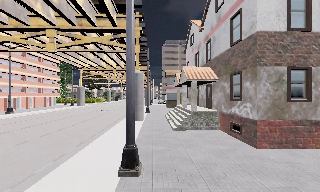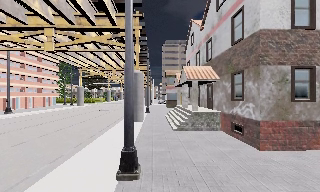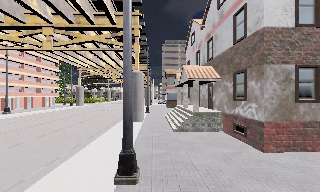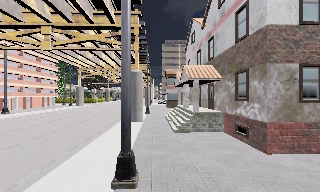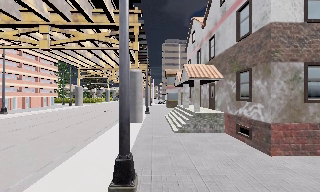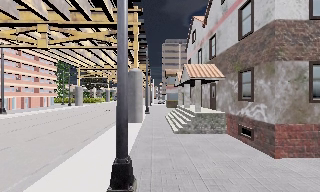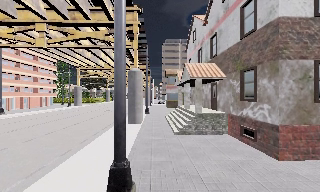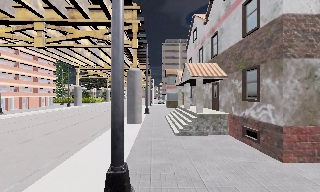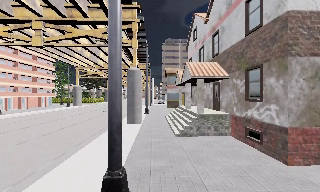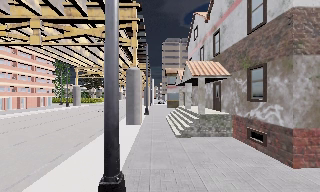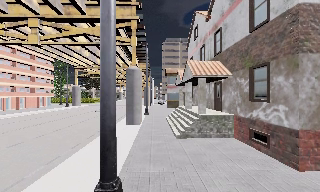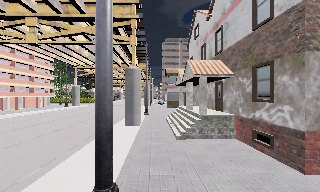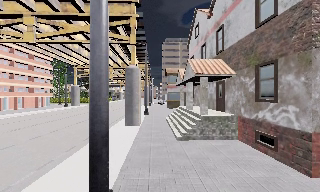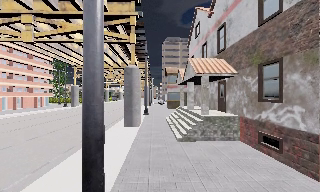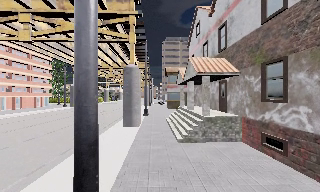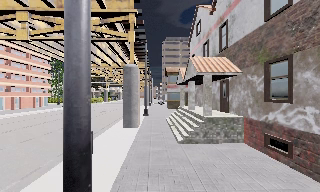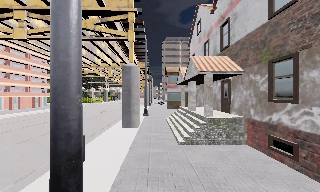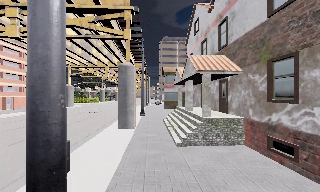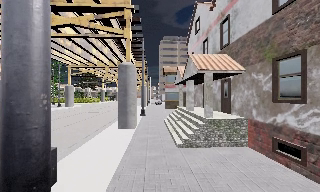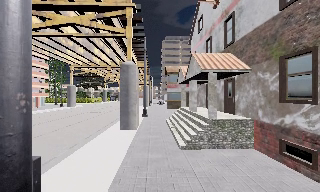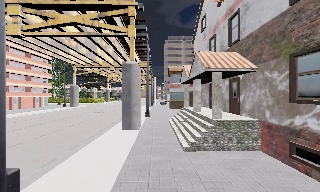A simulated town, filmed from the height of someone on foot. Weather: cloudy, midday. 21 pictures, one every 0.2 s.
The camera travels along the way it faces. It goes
forward.
0.0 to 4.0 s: The camera travels forward, about 4.5 m, so what stands in front looms larger.
The film runs forward here.
